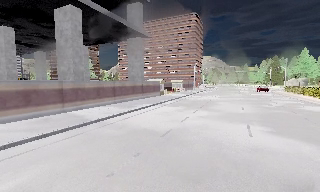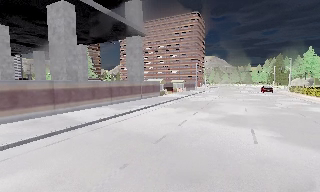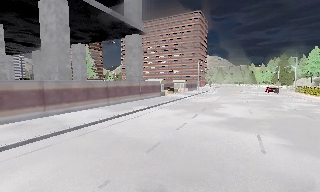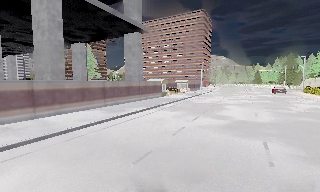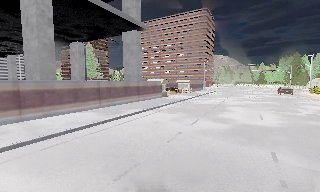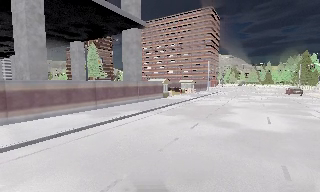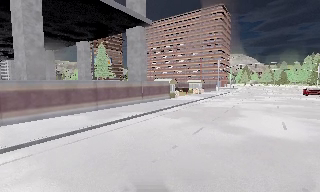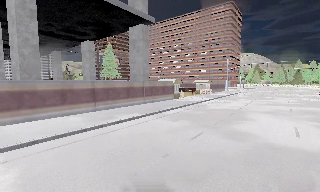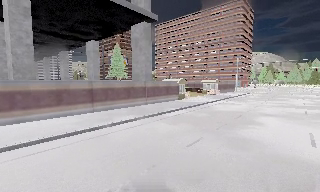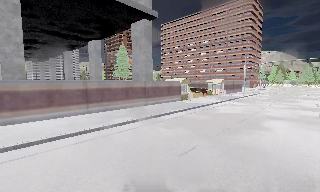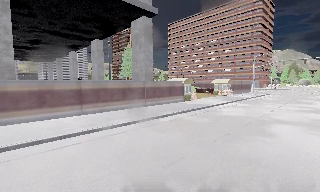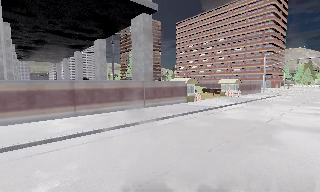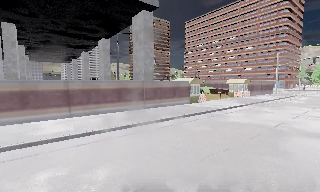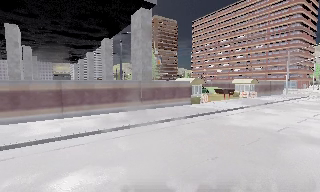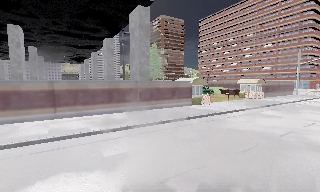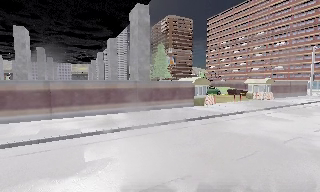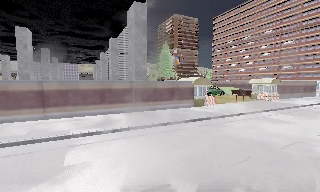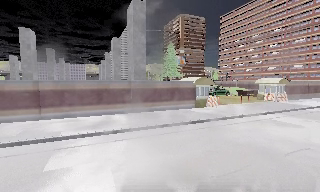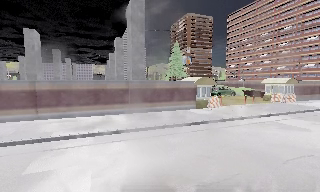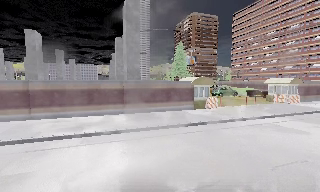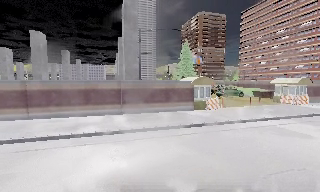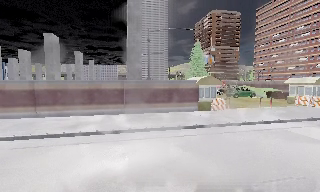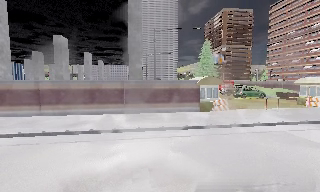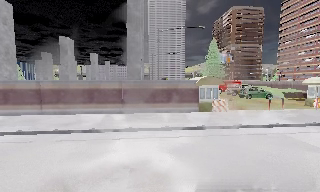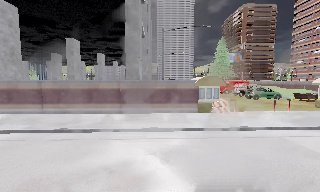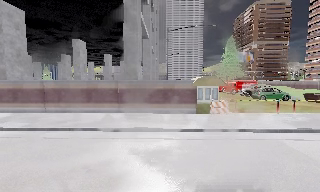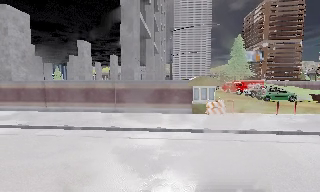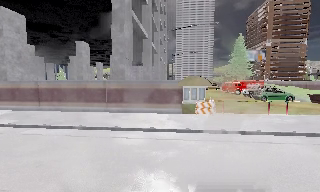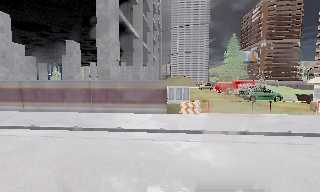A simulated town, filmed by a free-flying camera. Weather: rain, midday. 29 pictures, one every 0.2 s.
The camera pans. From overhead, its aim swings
counterclockwise.
0.0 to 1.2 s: The camera travels forward and to its right, about 5 m, so what stands in front looms larger.
1.2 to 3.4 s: The camera pans to its left, which is counterclockwise from overhead, by about 30 degrees. It travels to its right and forward, about 10 m.
3.4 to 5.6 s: The camera pans to its left, which is counterclockwise from overhead, by about 30 degrees. It travels to its right, about 8 m.
The film runs backward here.
